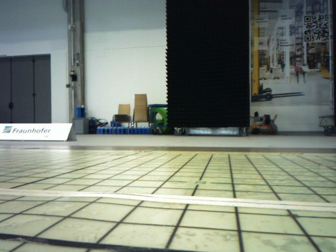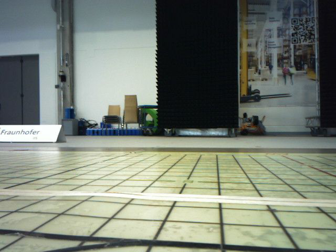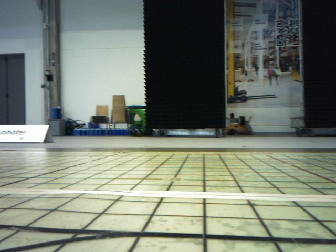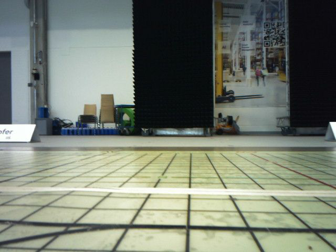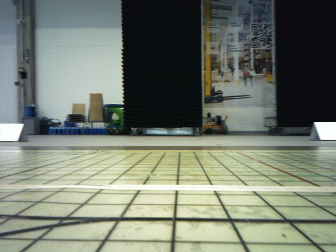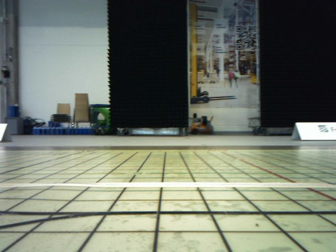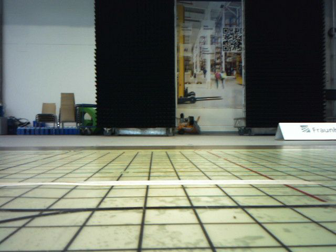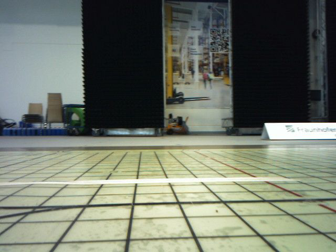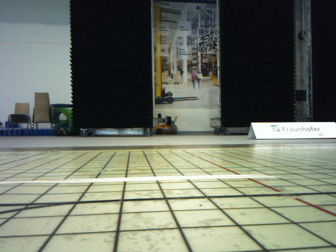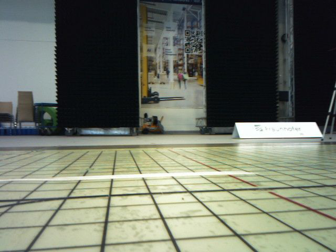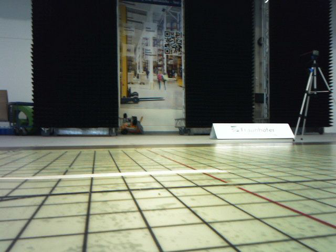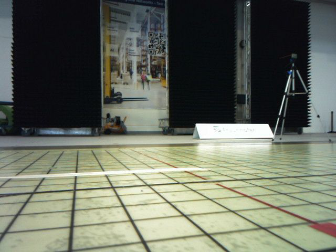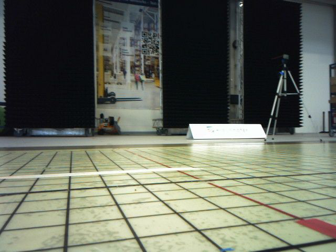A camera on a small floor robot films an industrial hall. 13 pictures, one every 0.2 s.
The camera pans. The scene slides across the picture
to the left.
The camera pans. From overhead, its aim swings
clockwise.
0.0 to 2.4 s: The camera pans to its right, which is clockwise from overhead, by about 30 degrees. It travels backward, about 0.5 m.
The film runs backward here.
